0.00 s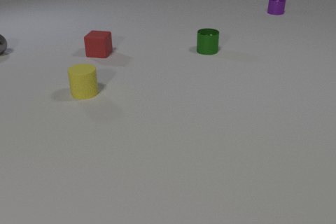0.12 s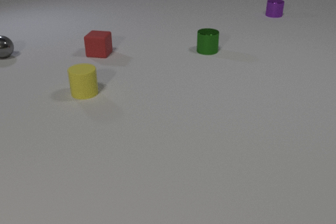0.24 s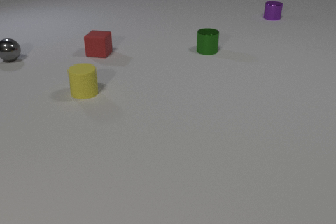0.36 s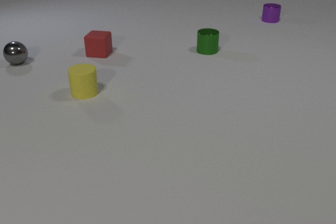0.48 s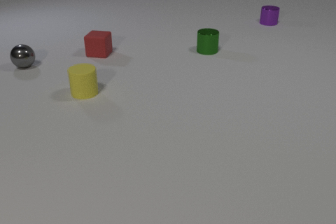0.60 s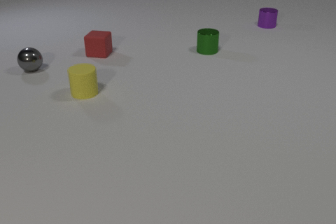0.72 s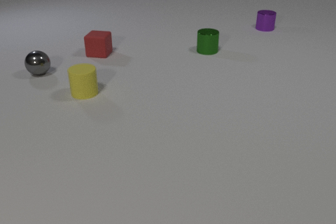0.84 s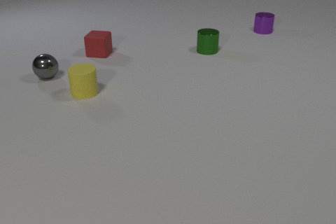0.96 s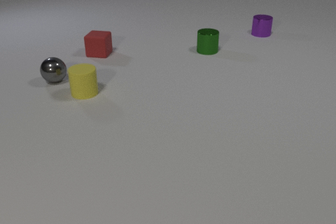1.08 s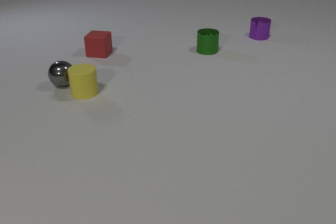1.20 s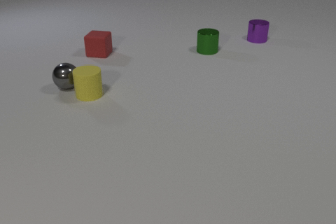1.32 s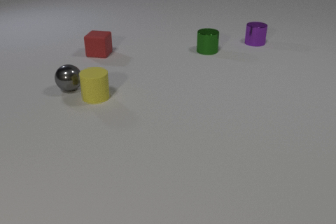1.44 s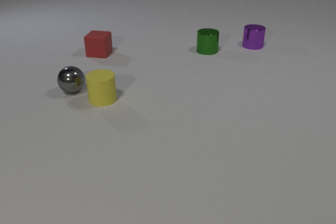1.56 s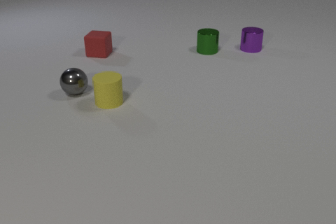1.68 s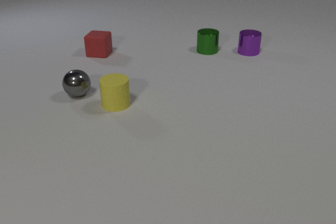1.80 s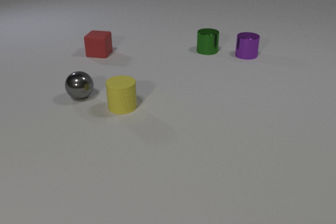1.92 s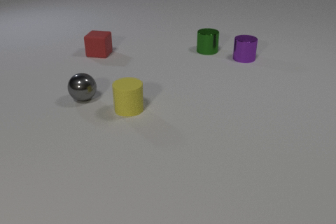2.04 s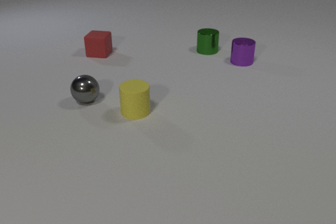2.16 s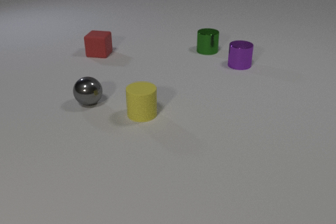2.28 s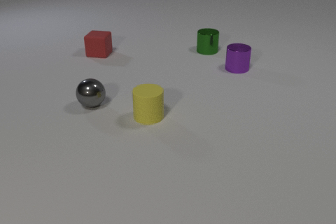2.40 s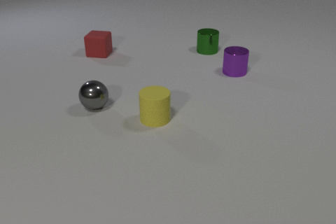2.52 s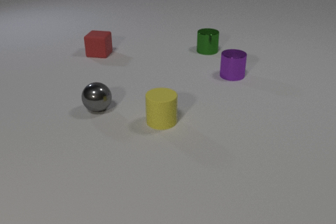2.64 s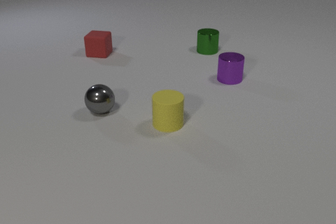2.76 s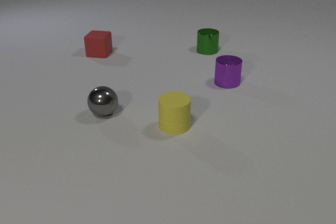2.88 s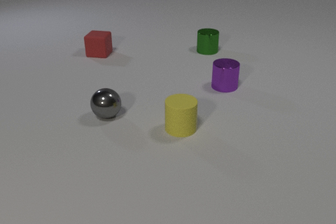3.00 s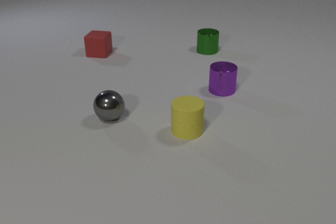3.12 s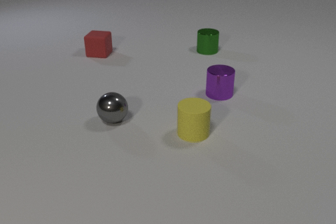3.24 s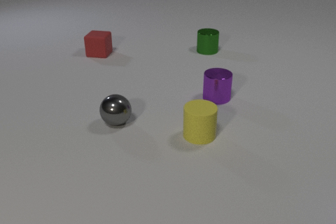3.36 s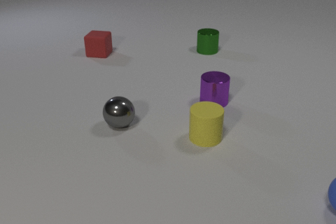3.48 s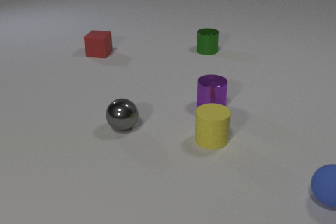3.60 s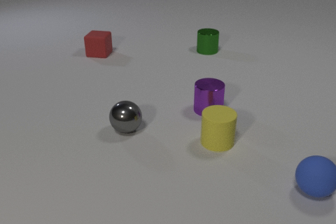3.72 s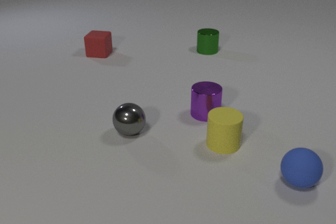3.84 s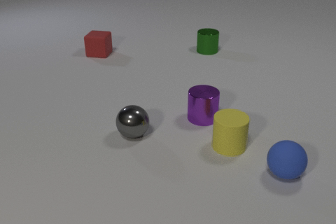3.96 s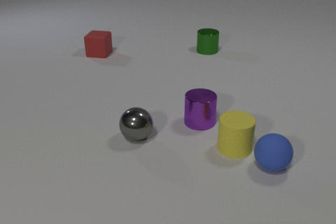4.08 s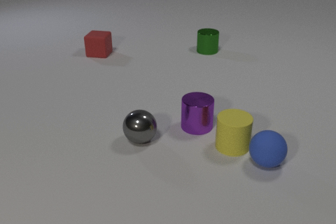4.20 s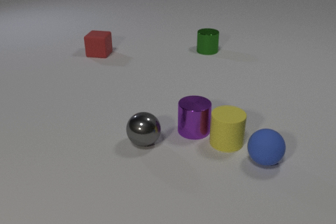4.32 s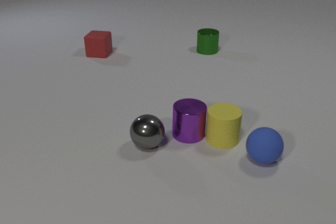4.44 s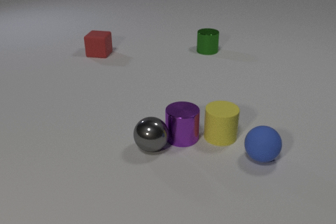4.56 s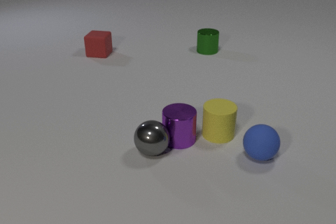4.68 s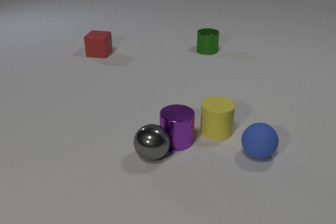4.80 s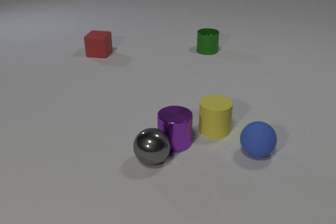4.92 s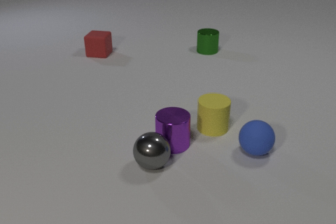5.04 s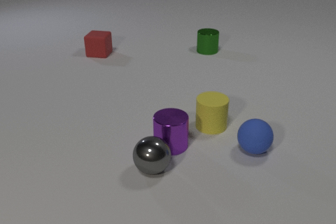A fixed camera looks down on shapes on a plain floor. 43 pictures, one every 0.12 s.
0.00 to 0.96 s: The gray metal sphere rolls toward the camera and to the right. The purple metal cylinder slides toward the camera.
0.96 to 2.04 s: The gray metal sphere rolls toward the camera and to the right. The yellow rubber cylinder slides to the right and toward the camera. The purple metal cylinder slides toward the camera. The gray metal sphere and the yellow rubber cylinder collide.
2.04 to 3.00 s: The gray metal sphere rolls toward the camera and to the right. The yellow rubber cylinder slides to the right and toward the camera. The purple metal cylinder slides toward the camera.
3.00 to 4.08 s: The gray metal sphere rolls toward the camera and to the right. The yellow rubber cylinder slides to the right and toward the camera. The blue rubber sphere comes in at the right edge, rolls to the left and away from the camera. The purple metal cylinder slides toward the camera. The yellow rubber cylinder and the blue rubber sphere collide.
4.08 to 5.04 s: The gray metal sphere rolls toward the camera. The yellow rubber cylinder slides away from the camera and to the left. The blue rubber sphere rolls away from the camera and to the left. The purple metal cylinder slides toward the camera and to the left. The yellow rubber cylinder and the purple metal cylinder collide. The gray metal sphere and the purple metal cylinder collide.
Are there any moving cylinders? yes.
What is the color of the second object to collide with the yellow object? blue.
How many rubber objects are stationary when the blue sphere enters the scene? 1.
